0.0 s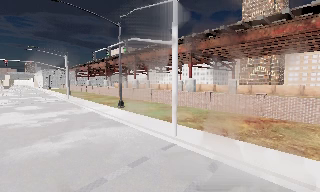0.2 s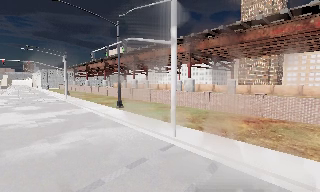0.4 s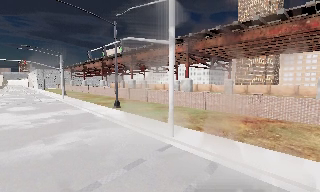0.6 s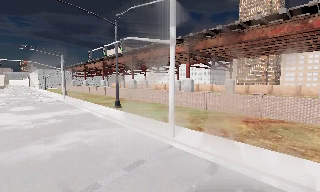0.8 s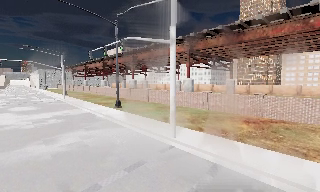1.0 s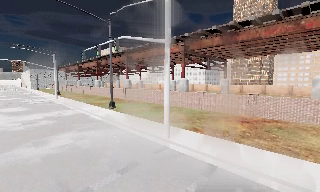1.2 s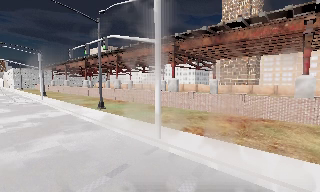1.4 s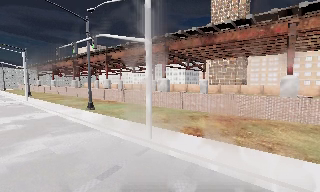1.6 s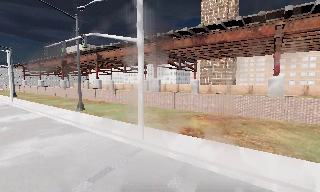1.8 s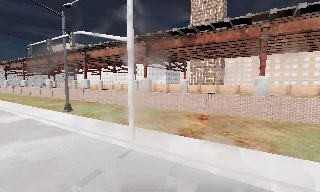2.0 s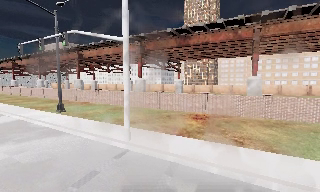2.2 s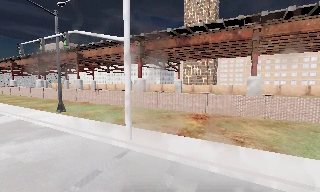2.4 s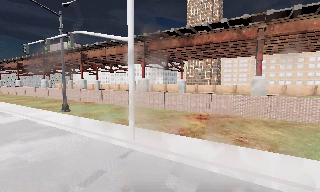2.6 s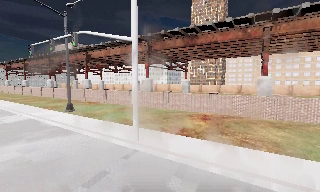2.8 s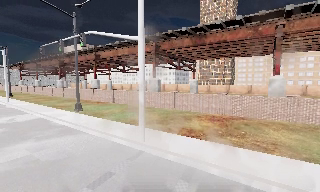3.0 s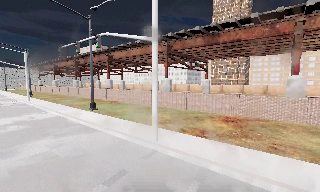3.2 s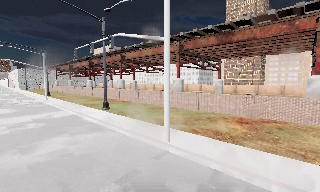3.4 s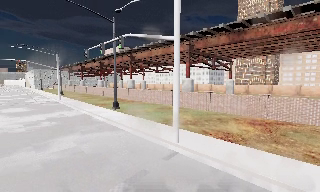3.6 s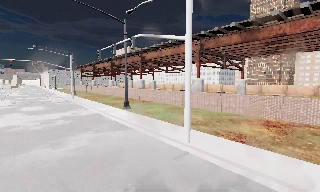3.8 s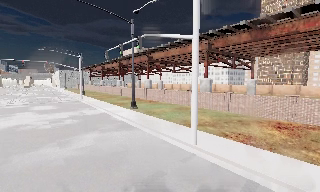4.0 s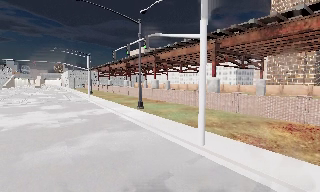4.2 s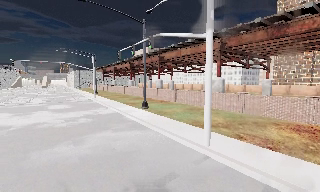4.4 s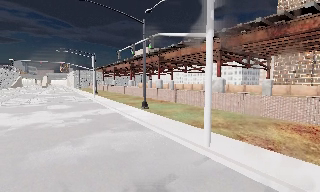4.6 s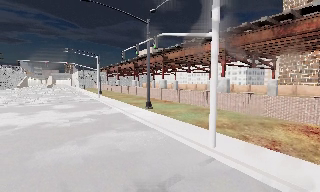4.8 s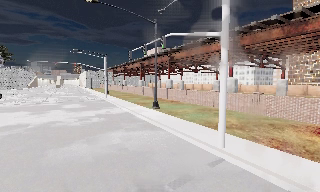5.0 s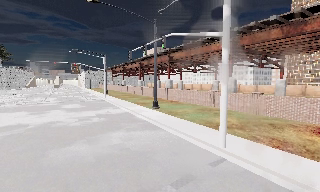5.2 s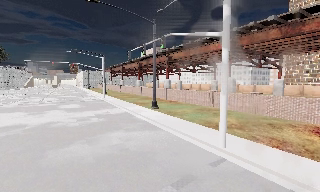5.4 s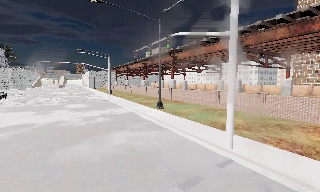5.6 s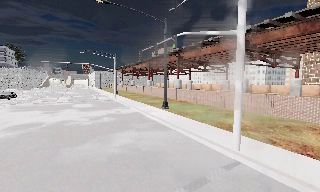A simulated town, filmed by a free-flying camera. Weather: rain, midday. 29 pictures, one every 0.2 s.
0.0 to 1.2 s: The camera shifts only a little, or ends up much as it began.
1.2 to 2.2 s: The camera pans to its right, which is clockwise from overhead, by about 10 degrees.
2.2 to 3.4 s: The scene slides to the right, as the camera pans about 15 degrees to its left.
3.4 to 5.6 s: The camera pans to its left, which is counterclockwise from overhead, by about 15 degrees. It travels to its left, about 0.5 m, so close, fixed things drift to the right.
The film runs forward here.
